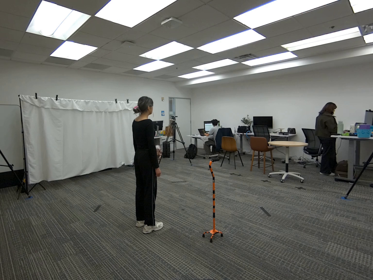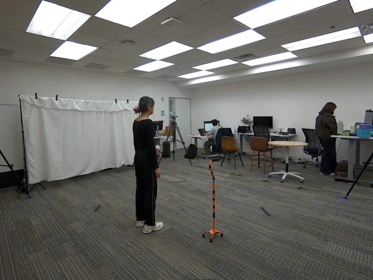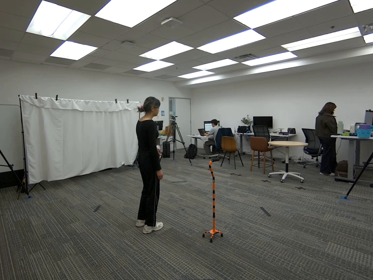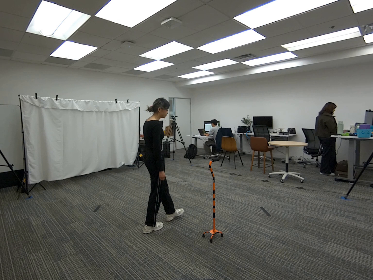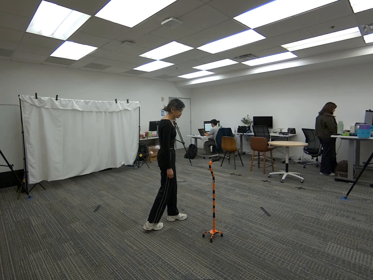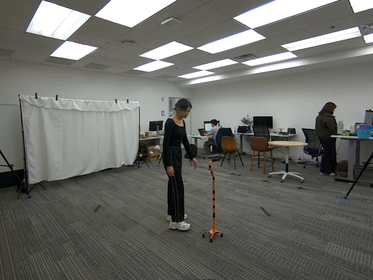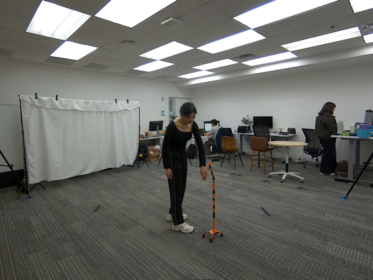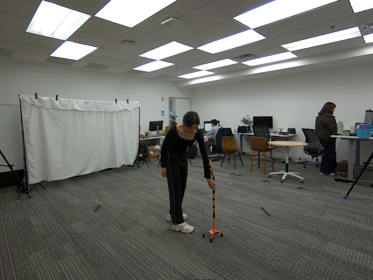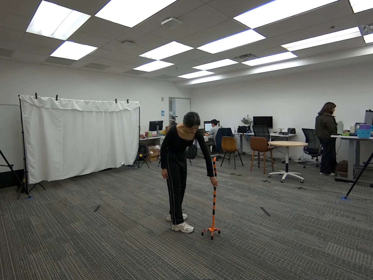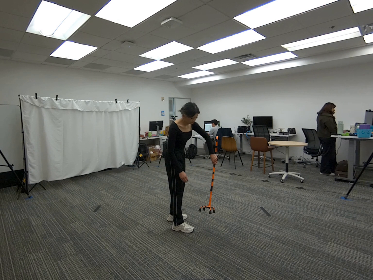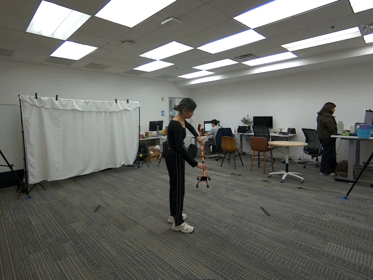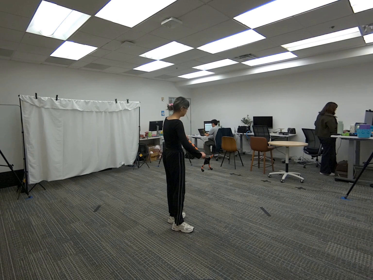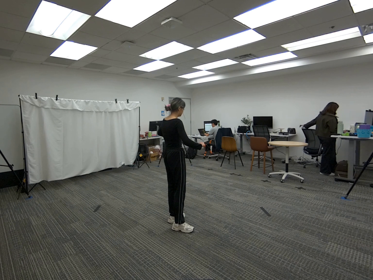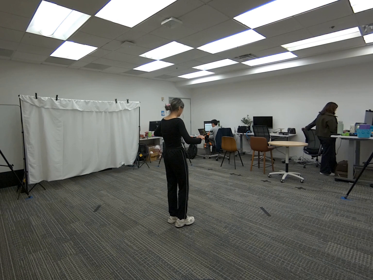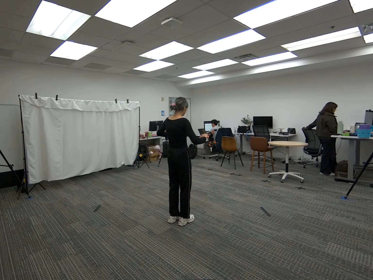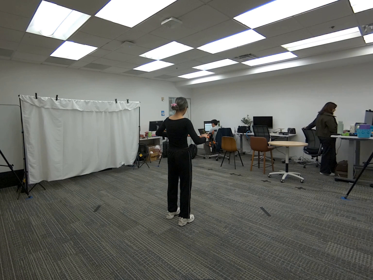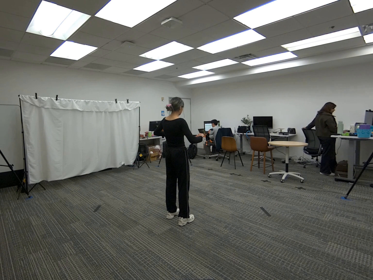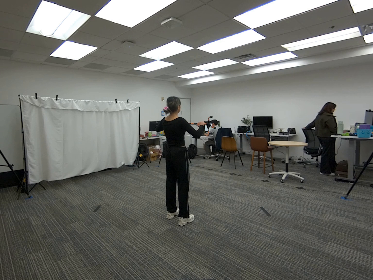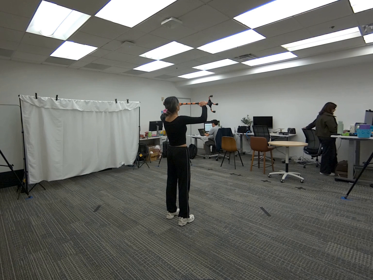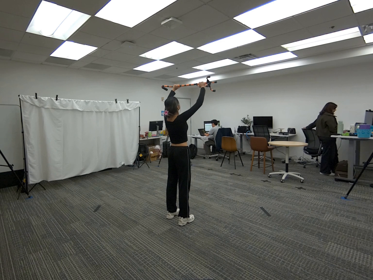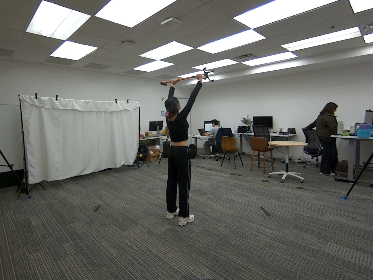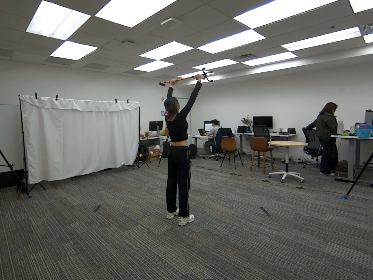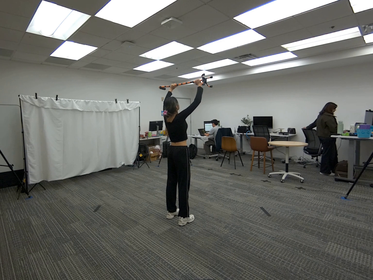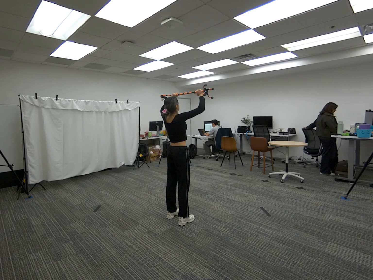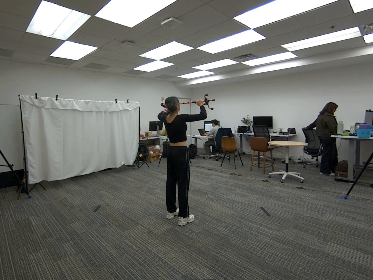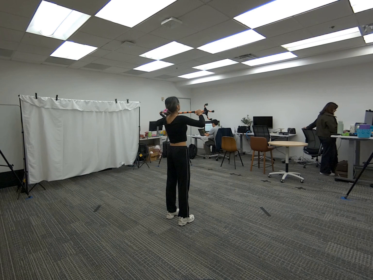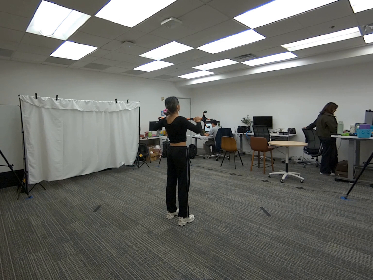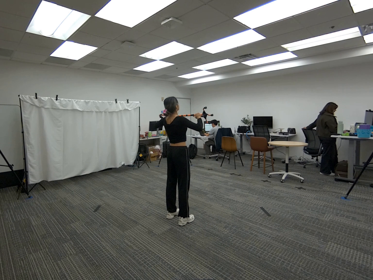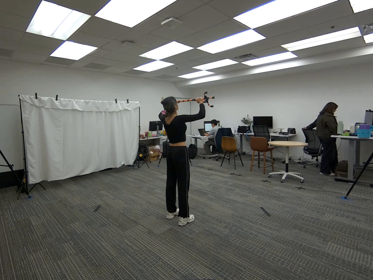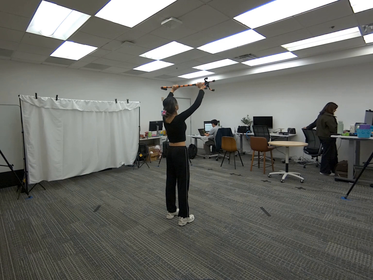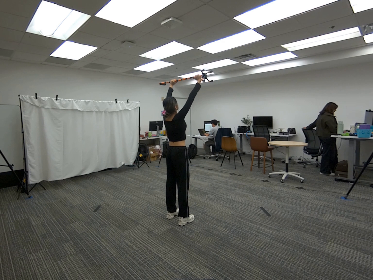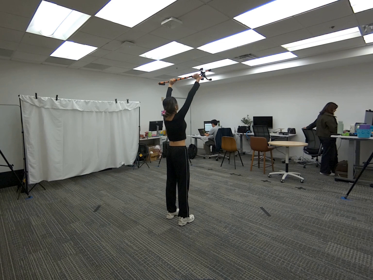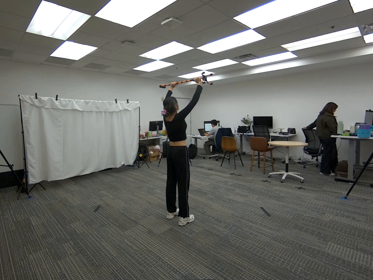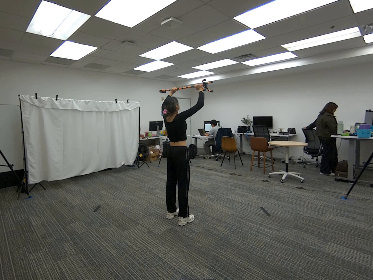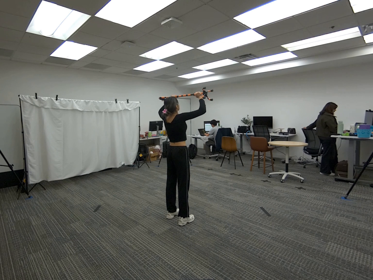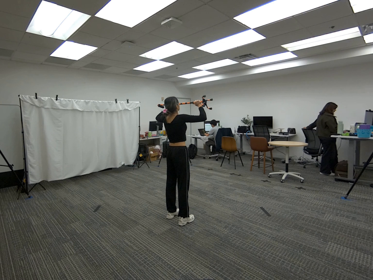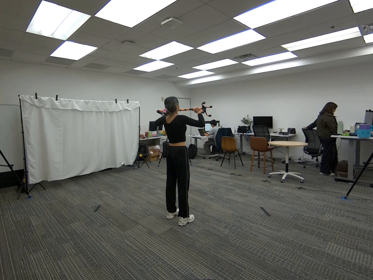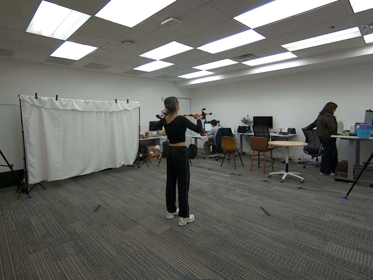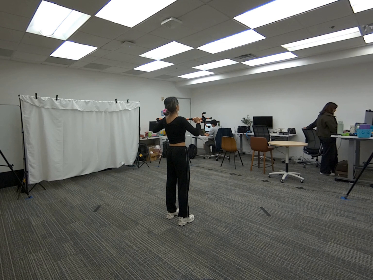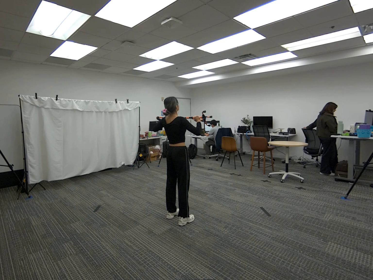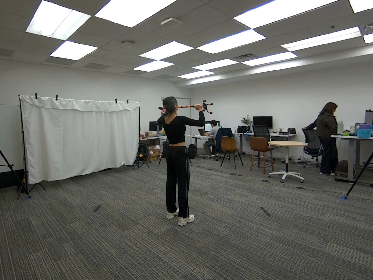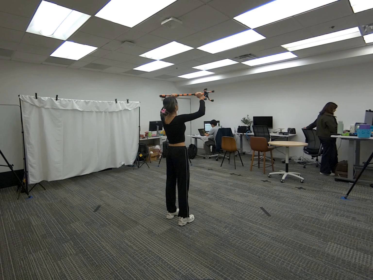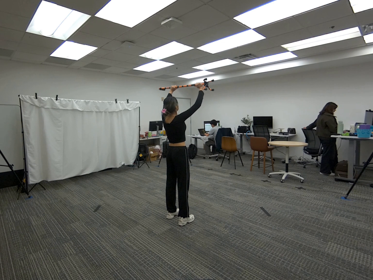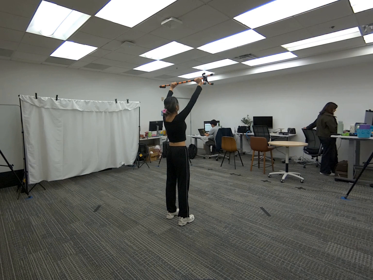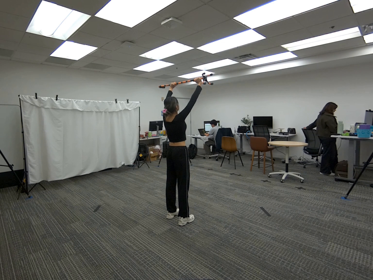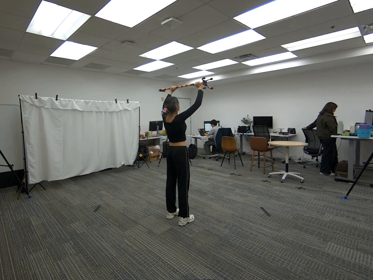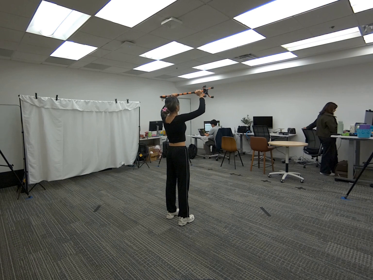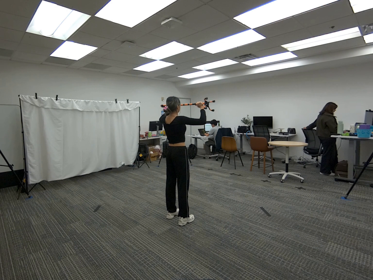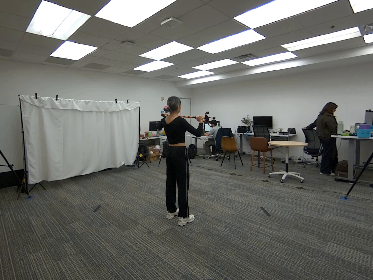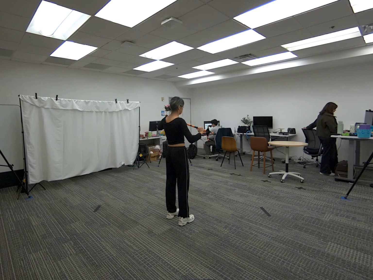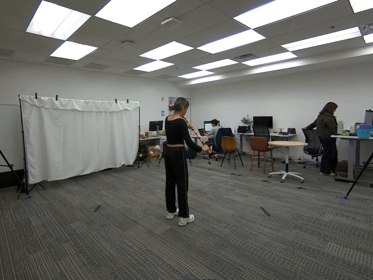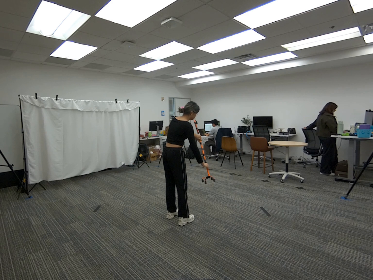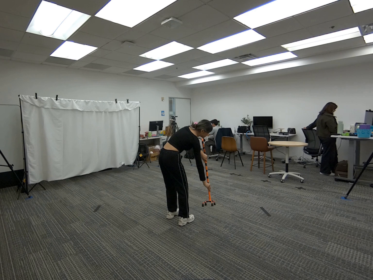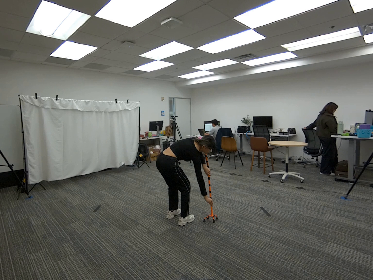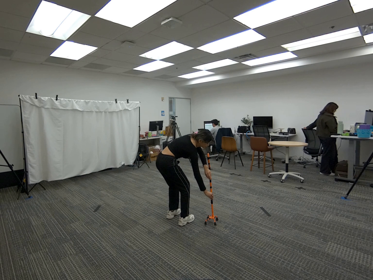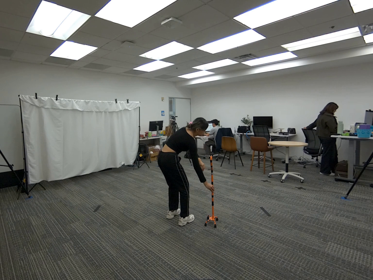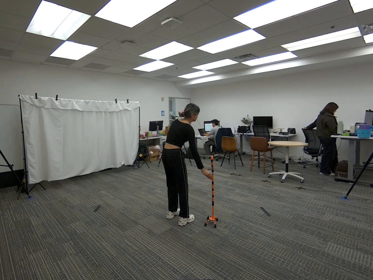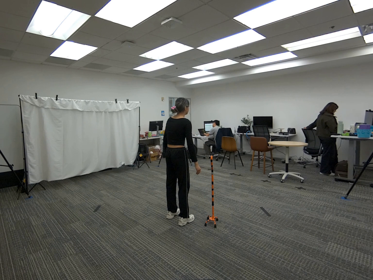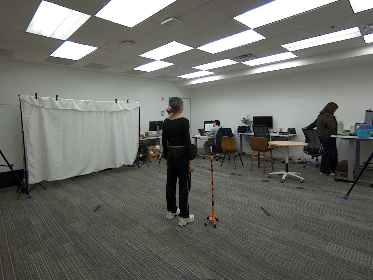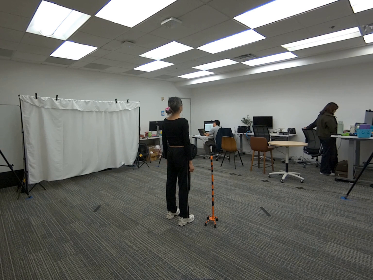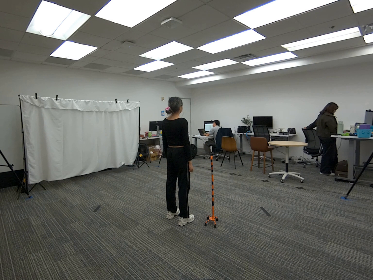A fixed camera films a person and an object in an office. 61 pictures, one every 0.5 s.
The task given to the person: Walk over to the cane and grasp the cane using both hands so that the cane is horizontal from you. extend the cane infront of you and slowly perform some arm raises with the cane. Place the cane on the ground when complete.
